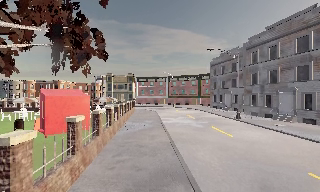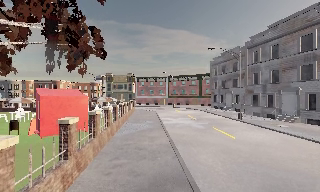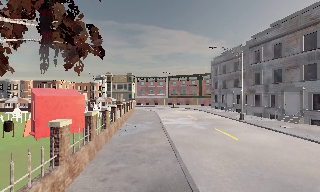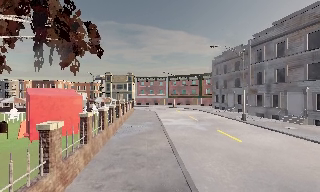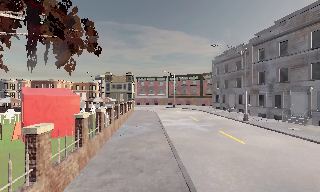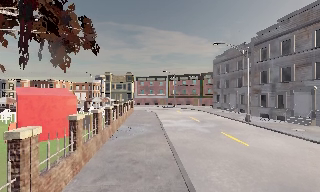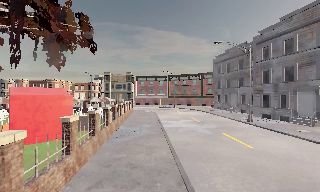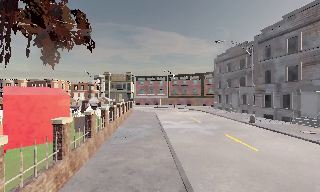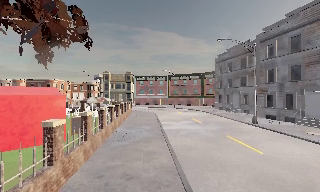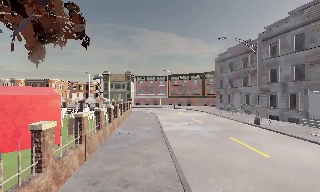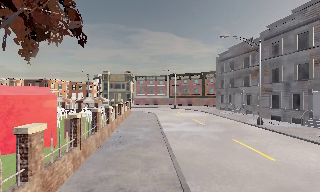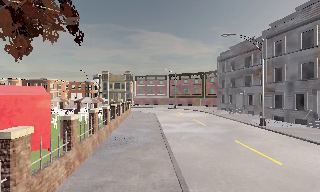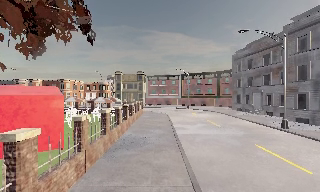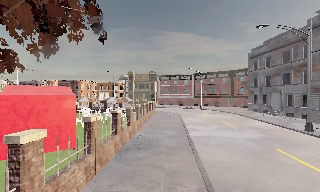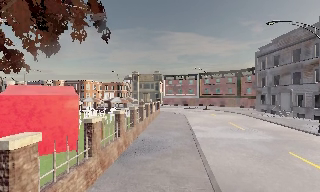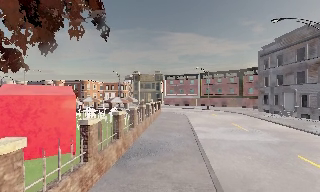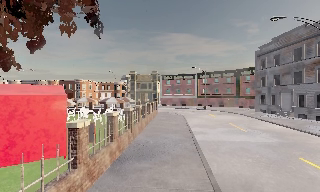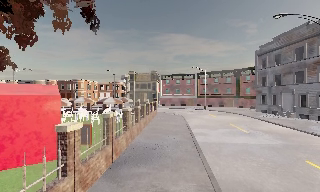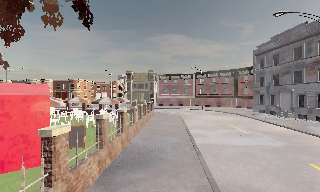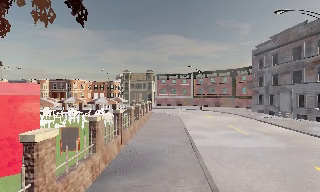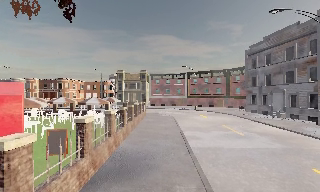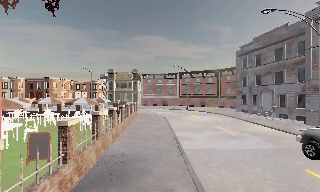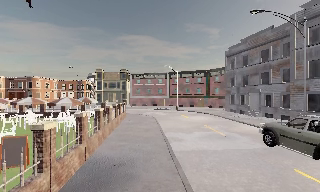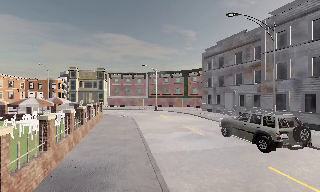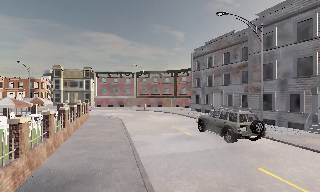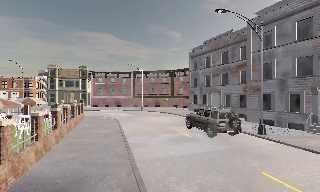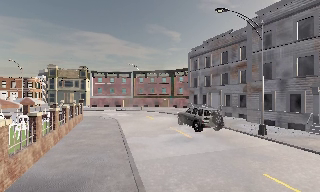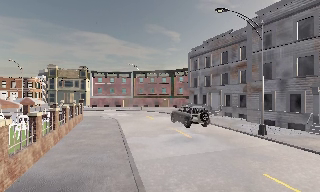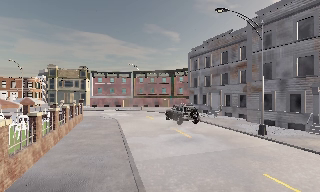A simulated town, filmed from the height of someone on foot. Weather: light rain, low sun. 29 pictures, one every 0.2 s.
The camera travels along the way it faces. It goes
forward.
0.0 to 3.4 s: The camera travels forward, about 6 m, so what stands in front looms larger.
3.4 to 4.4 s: The scene slides to the left, as the camera pans about 10 degrees to its right. It travels forward, about 1.5 m, so what stands in front looms larger.
4.4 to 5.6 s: The camera swings to its right by about 10 degrees, and the scene slides to the left. It travels forward, about 1 m, so what stands in front looms larger. It loses speed.
The film runs forward here.
